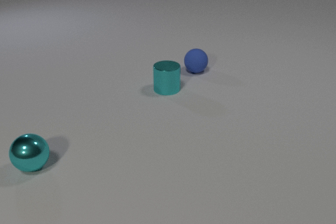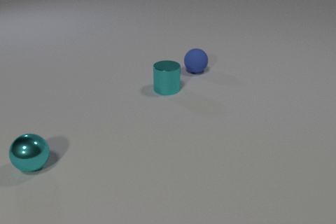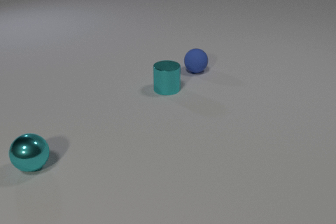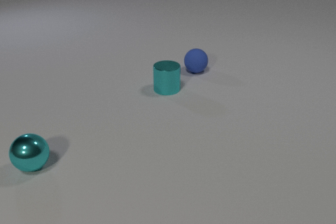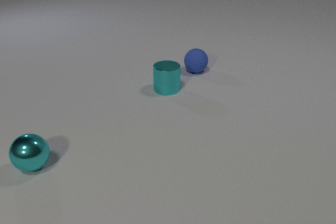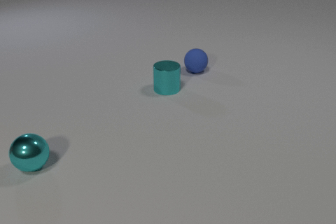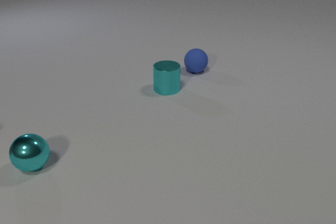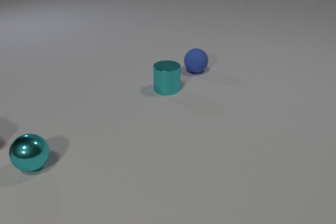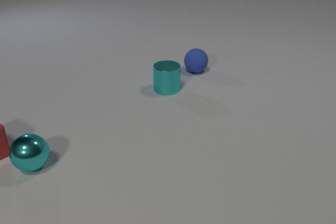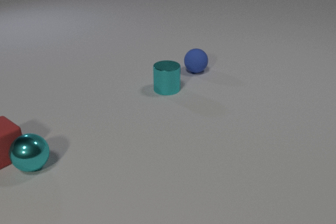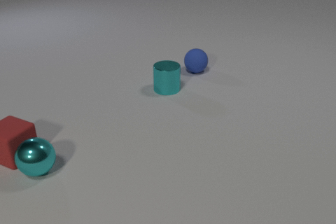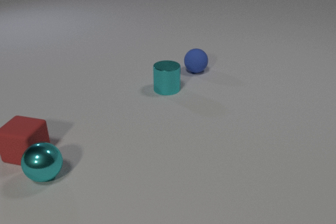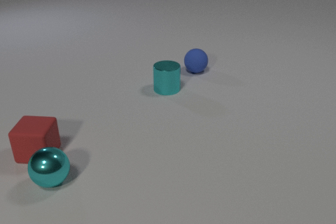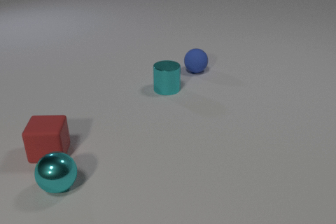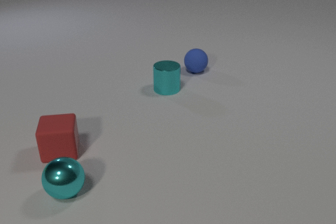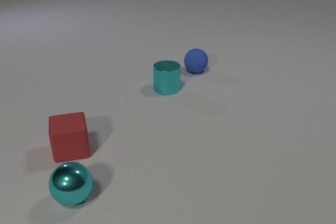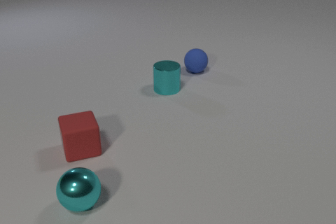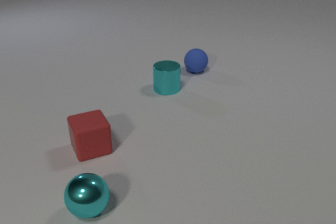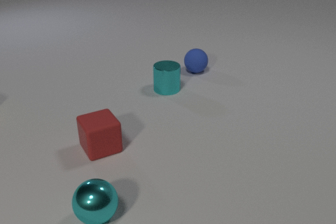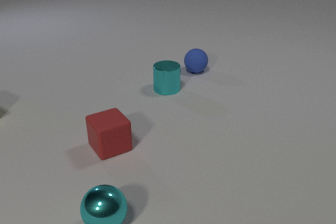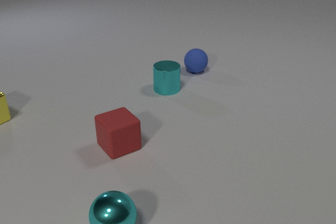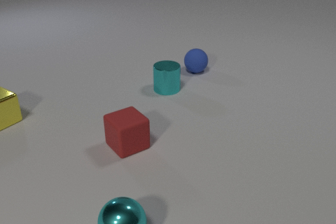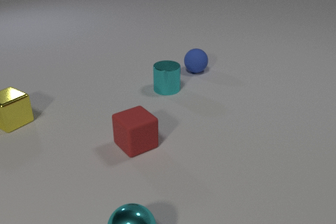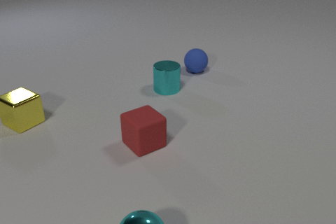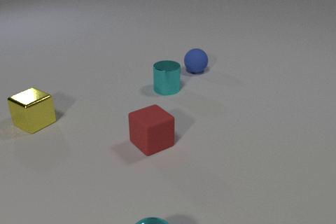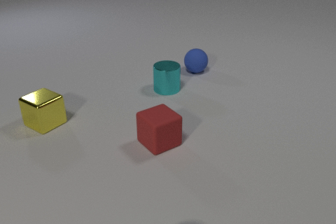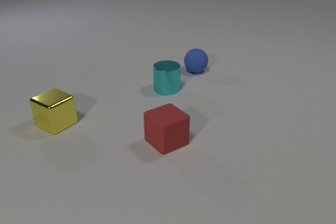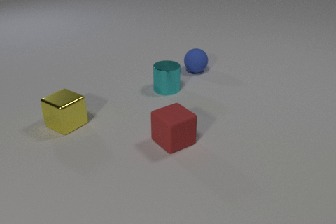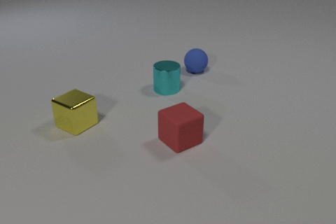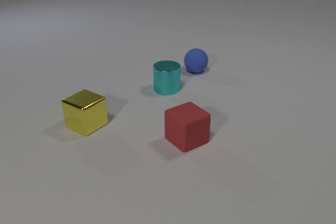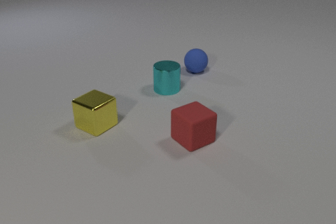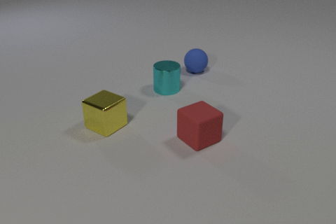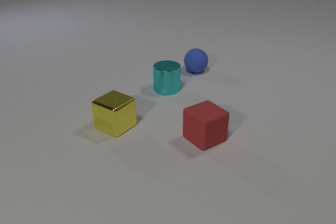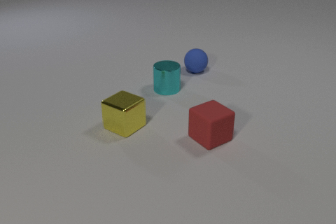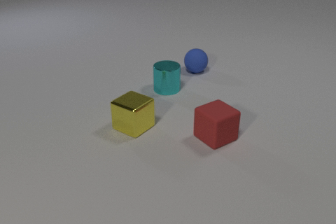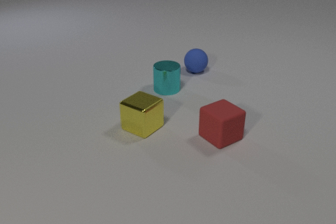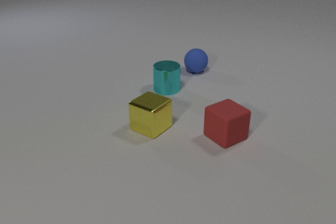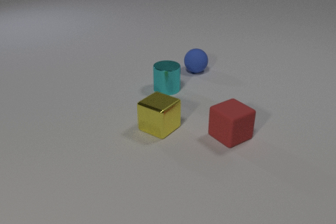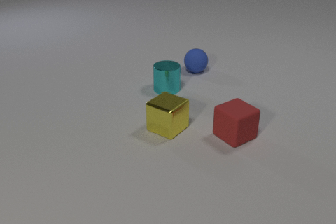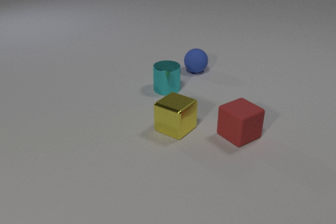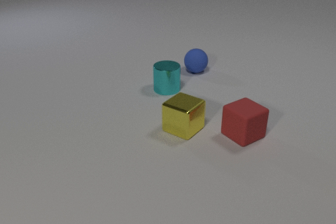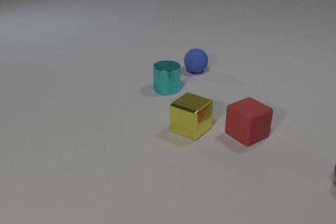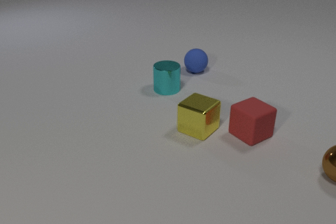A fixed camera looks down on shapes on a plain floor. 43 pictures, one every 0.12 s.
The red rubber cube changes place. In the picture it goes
to the right.
The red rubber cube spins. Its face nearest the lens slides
to the right.
0.00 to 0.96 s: The red rubber cube comes in at the left edge, slides to the right.
0.96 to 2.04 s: The red rubber cube slides to the right, spins so that its near face slides to the right, counterclockwise seen from above. The cyan metal sphere rolls toward the camera and to the right. The red rubber cube and the cyan metal sphere collide.
2.04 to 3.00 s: The red rubber cube slides to the right. The cyan metal sphere rolls toward the camera and to the right, leaves at the bottom edge. The yellow metal cube comes in at the left edge, slides to the right and toward the camera.
3.00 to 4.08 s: The red rubber cube slides to the right. The yellow metal cube slides to the right.
4.08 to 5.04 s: The red rubber cube slides to the right. The brown metal sphere comes in at the right edge, rolls to the left and away from the camera. The yellow metal cube slides to the right.
Are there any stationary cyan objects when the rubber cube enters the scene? yes.
How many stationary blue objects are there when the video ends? 1.
What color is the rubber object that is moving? red.
